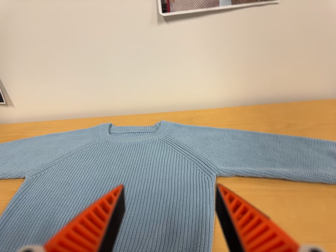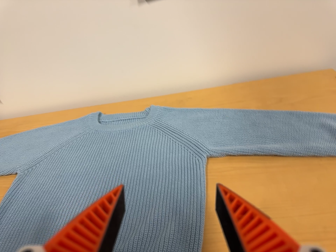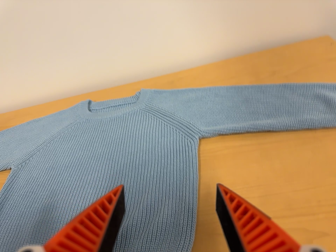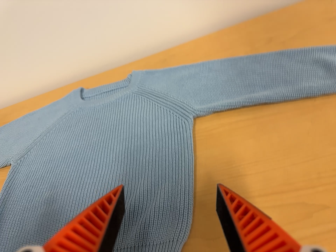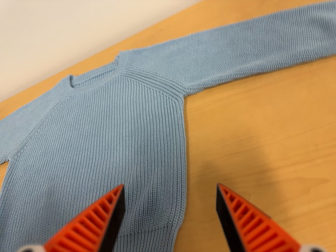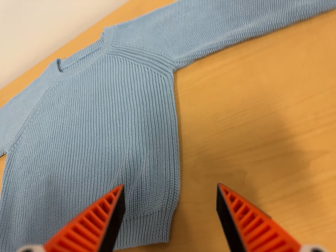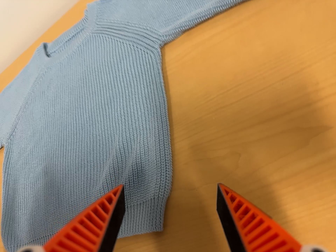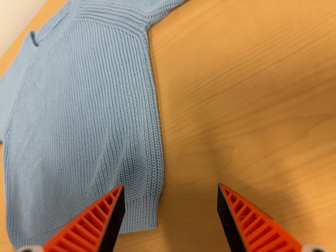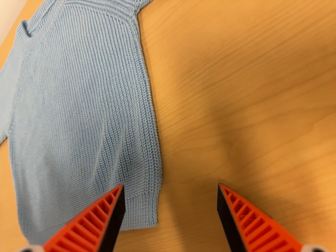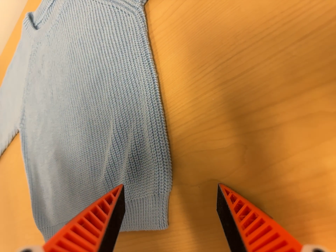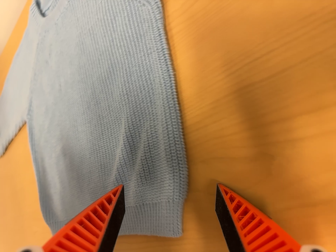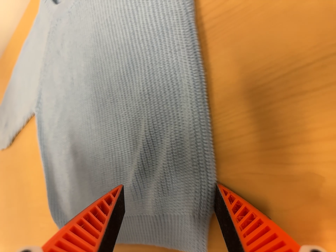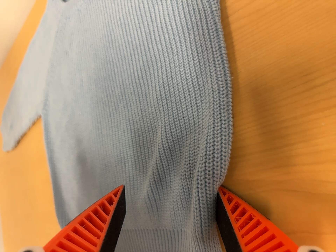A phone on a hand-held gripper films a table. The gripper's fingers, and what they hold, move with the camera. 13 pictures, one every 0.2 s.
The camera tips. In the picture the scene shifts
upward.
The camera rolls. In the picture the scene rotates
counterclockwise.
0.0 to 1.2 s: The camera travels to its right and forward, about 18 cm. Its aim tips toward the bottom of its view by about 30 degrees, and the scene shifts upward. It rolls about its line of sight by about 30 degrees, and the scene rotates counterclockwise.
1.2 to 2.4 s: The camera pans to its left by about 10 degrees. It travels forward and toward the top of its view, about 14 cm, so what stands in front looms larger. Its aim tips toward the bottom of its view by about 20 degrees.
The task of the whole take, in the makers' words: fold up.
The film runs forward here.
